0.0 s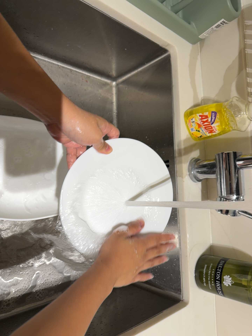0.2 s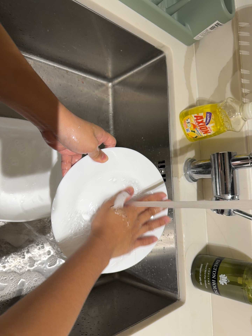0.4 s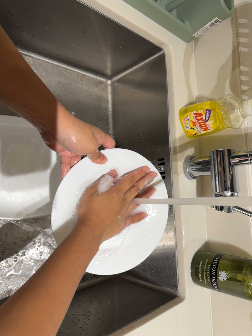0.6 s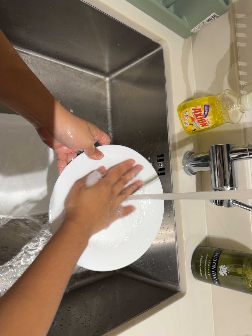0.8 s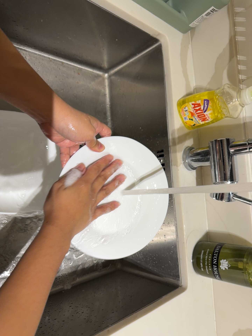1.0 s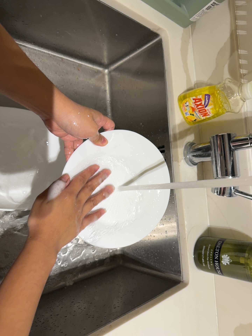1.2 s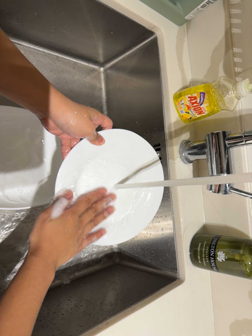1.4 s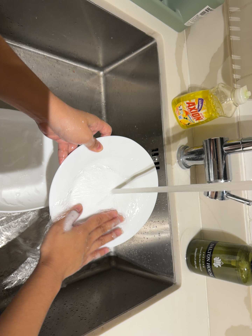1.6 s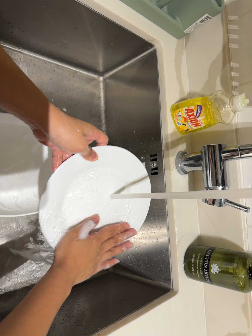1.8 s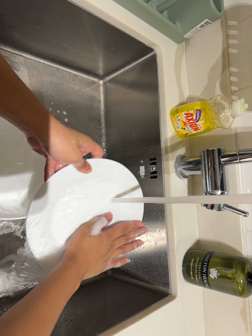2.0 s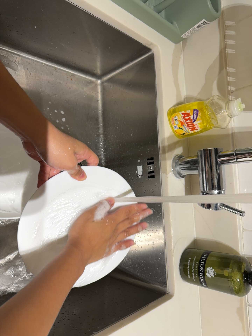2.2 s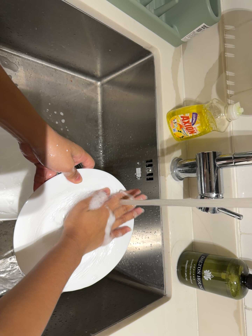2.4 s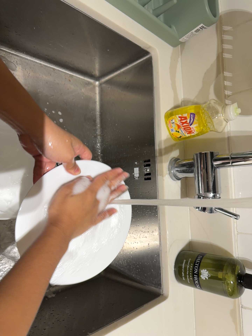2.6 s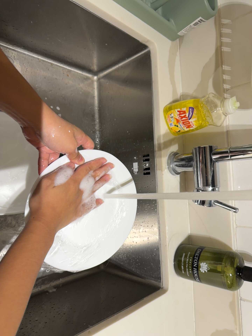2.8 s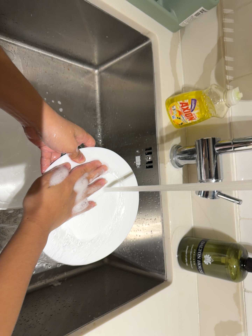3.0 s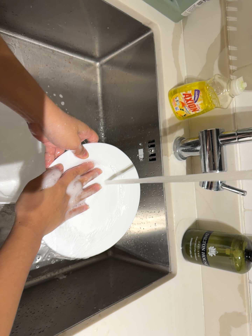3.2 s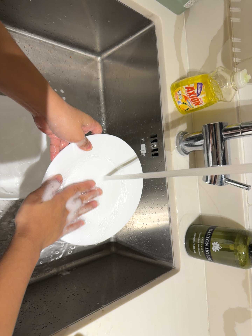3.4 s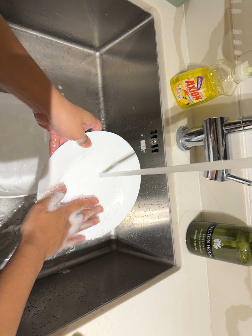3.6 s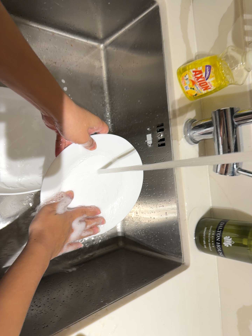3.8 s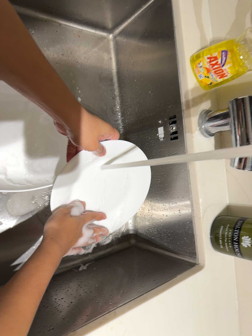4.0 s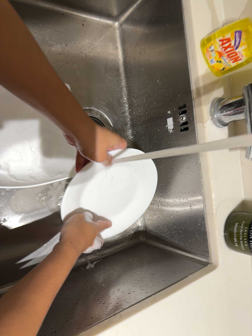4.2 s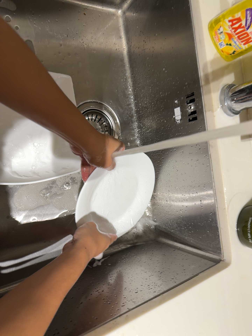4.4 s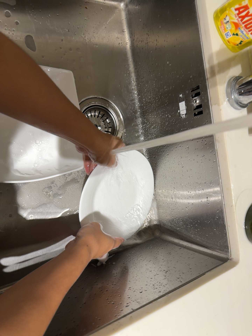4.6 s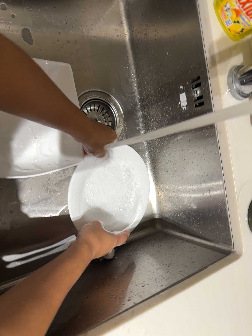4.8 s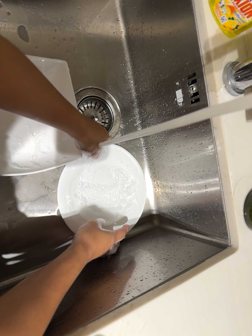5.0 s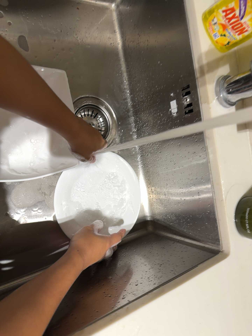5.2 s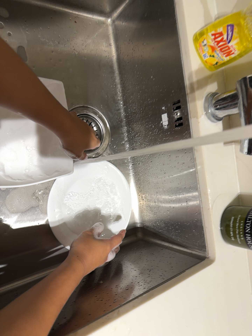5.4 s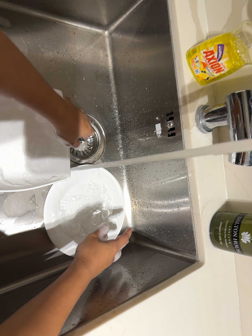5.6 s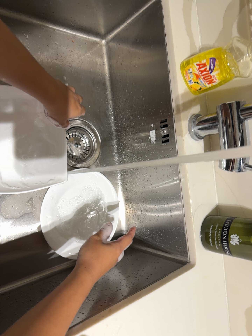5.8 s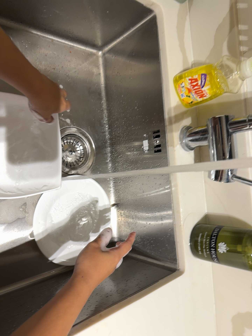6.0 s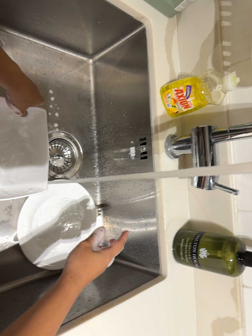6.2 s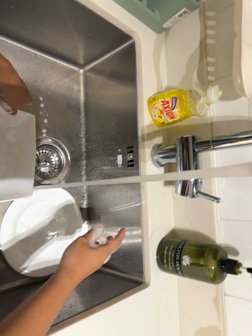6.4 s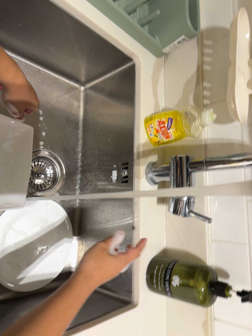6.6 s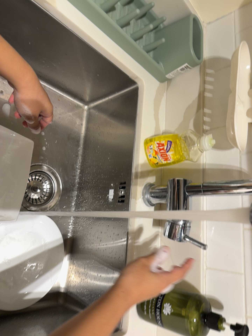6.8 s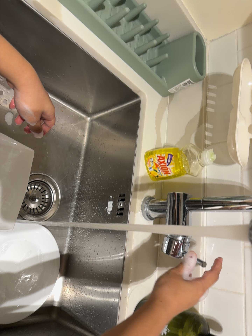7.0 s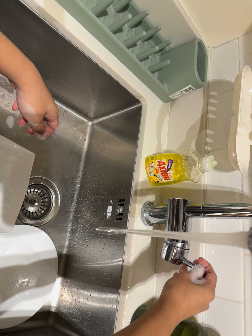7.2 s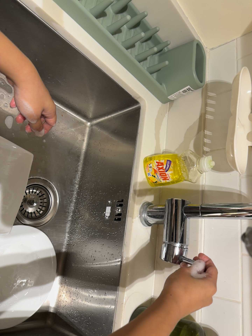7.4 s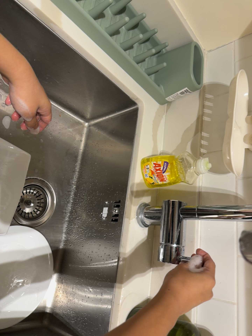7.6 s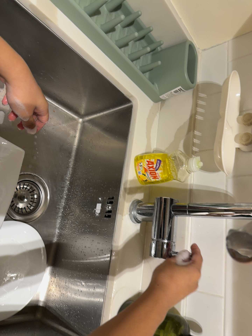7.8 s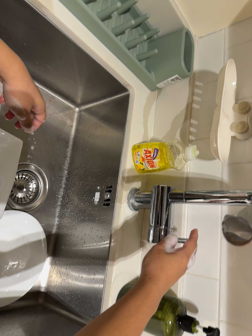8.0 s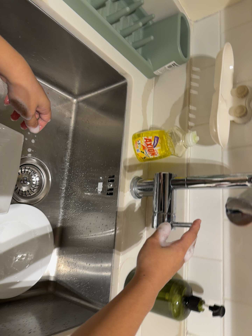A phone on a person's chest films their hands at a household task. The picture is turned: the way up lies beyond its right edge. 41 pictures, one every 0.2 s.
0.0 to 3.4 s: The camera shifts only a little, or ends up much as it began.
3.4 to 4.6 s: The camera swings to its left by about 15 degrees, and the scene slides to the right. It travels forward, about 12 cm, so what stands in front looms larger.
4.6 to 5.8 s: The camera swings to its right by about 10 degrees, and the scene slides to the left. It travels backward, about 10 cm, so what stands in front gets smaller.
5.8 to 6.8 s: The camera's aim tips toward the top of its view by about 15 degrees, and the scene shifts downward. It rolls about its line of sight by about 10 degrees, and the scene rotates clockwise.
6.8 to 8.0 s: The camera shifts only a little, or ends up much as it began.
The film runs backward here.
